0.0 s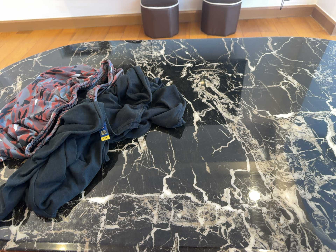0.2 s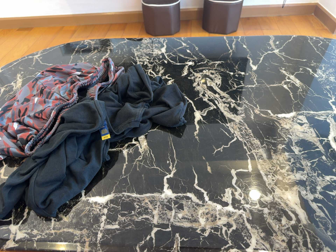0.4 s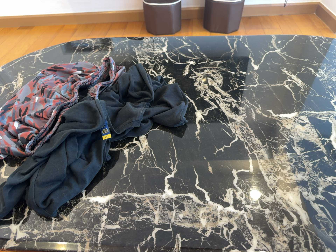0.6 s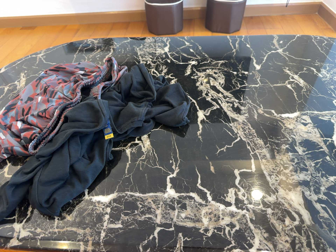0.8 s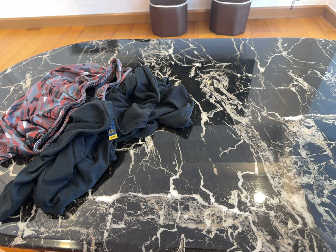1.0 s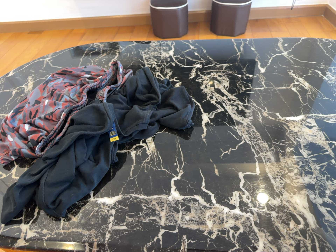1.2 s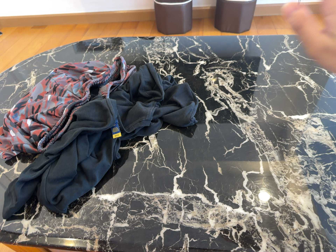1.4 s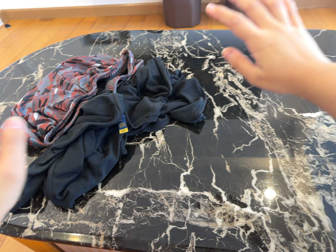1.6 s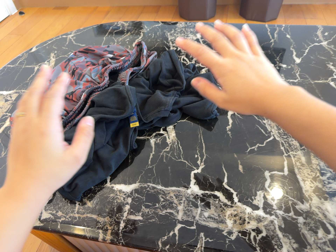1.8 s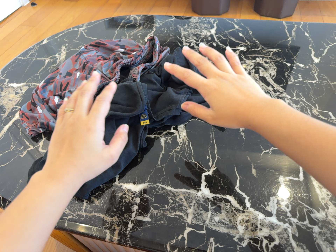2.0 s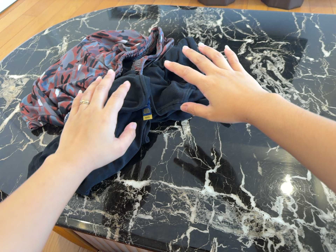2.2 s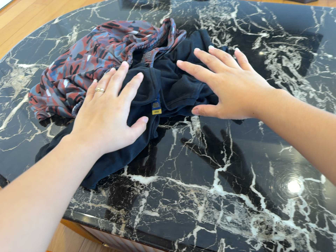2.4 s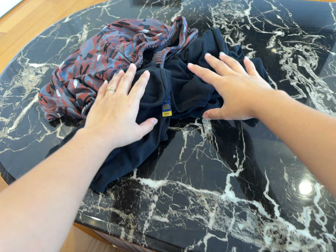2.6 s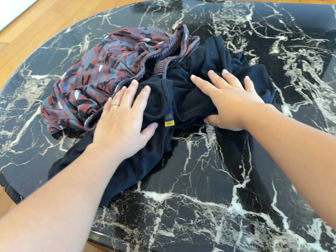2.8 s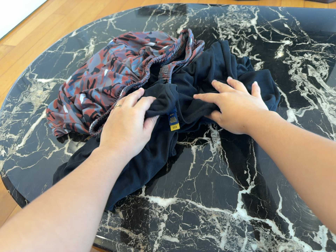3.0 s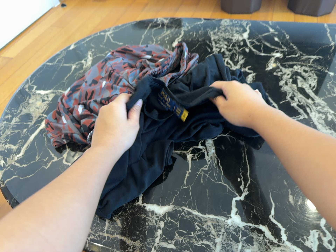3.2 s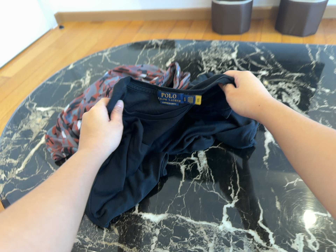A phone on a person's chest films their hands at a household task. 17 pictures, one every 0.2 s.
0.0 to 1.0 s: The camera keeps its place and its aim.
1.0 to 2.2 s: The camera travels forward, about 8 cm, so what stands in front looms larger. Its aim tips toward the bottom of its view by about 10 degrees, and the scene shifts upward. It rolls about its line of sight by about 10 degrees, and the scene rotates clockwise.
2.2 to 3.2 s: The camera shifts only a little, or ends up much as it began.
The film runs forward here.
